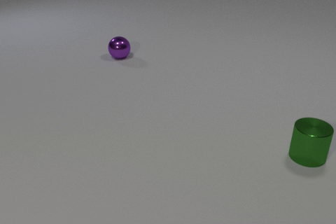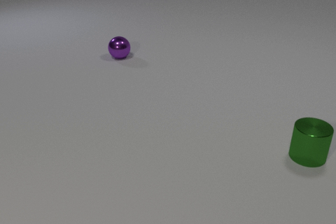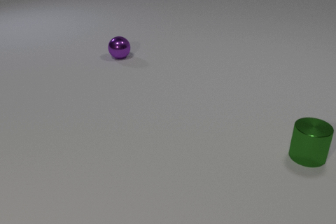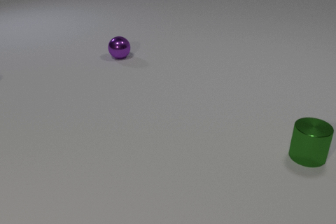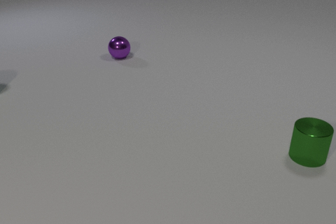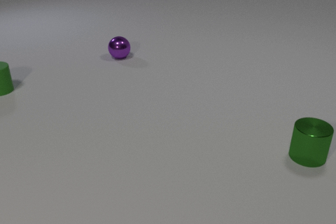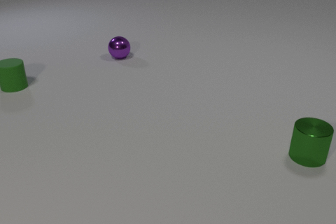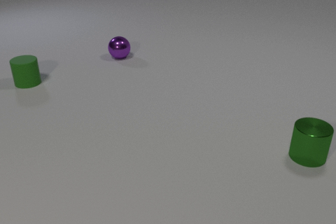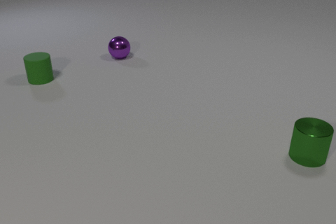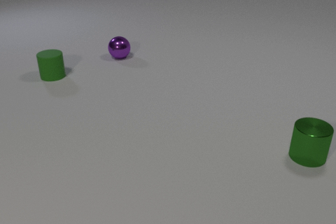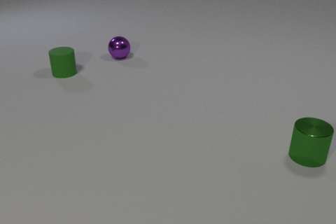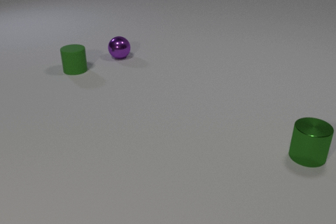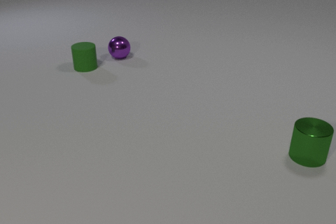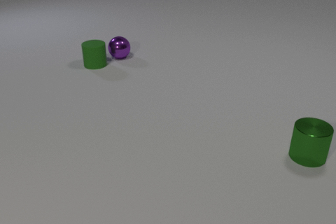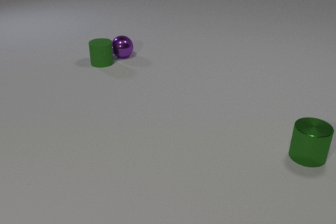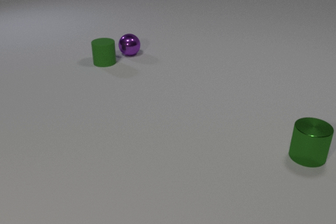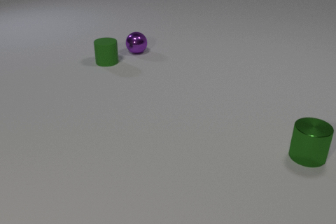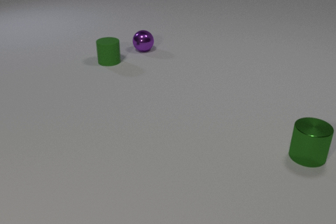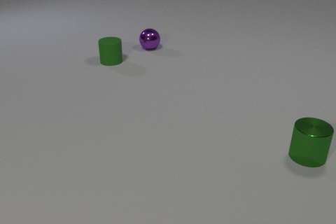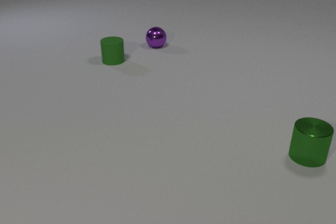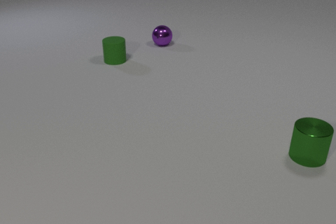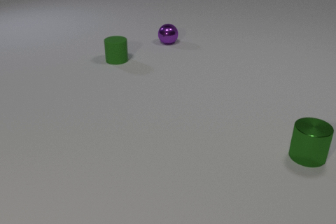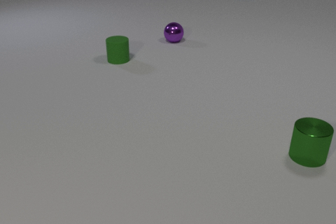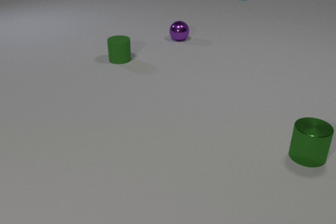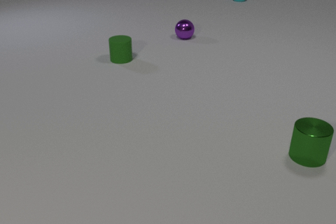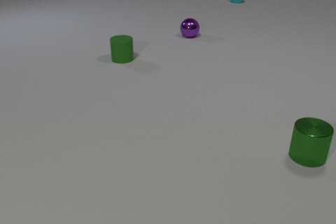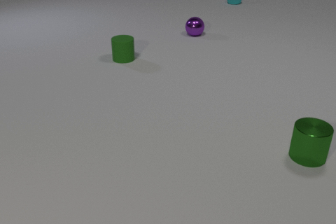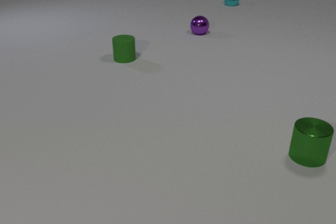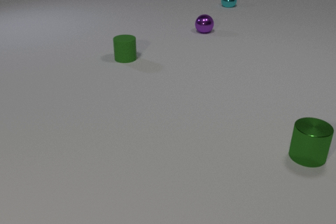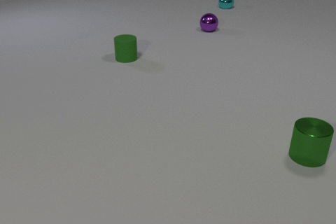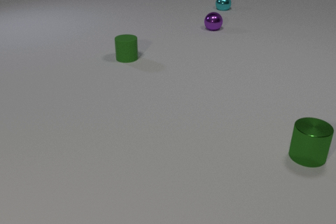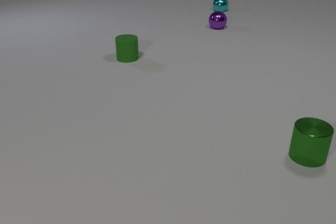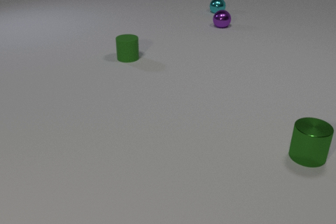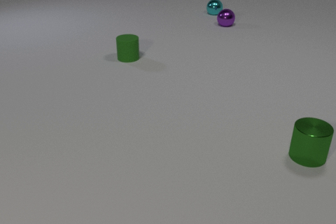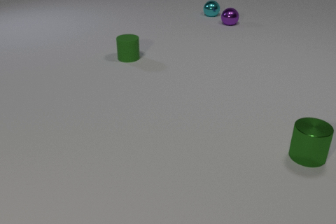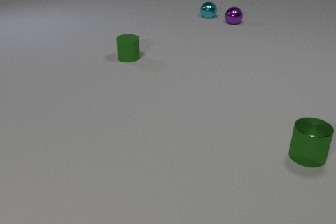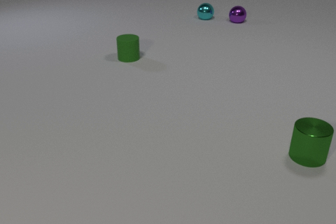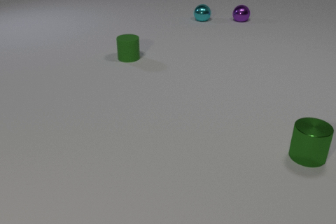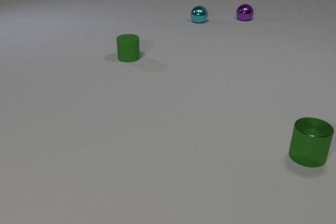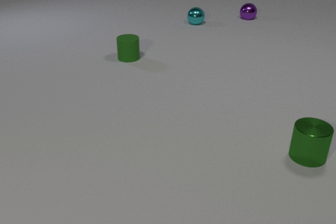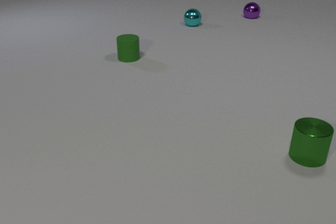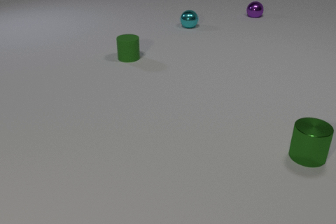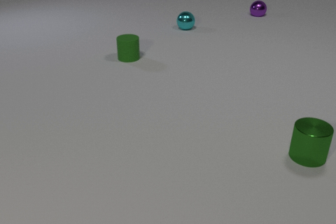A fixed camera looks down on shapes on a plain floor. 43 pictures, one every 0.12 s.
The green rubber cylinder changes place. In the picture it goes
to the right.
0.00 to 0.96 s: The green rubber cylinder comes in at the left edge, slides to the right.
0.96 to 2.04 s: The green rubber cylinder slides to the right and away from the camera. The purple metal sphere rolls to the right and away from the camera. The green rubber cylinder and the purple metal sphere collide.
2.04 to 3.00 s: The green rubber cylinder slides to the right. The purple metal sphere rolls to the right and away from the camera. The cyan metal sphere comes in at the top edge, rolls toward the camera and to the left.
3.00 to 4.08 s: The green rubber cylinder slides to the right. The purple metal sphere rolls away from the camera and to the right. The cyan metal sphere rolls toward the camera and to the left.
4.08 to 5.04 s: The purple metal sphere rolls away from the camera and to the right. The cyan metal sphere rolls toward the camera and to the left.
How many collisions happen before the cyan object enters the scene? 1.
What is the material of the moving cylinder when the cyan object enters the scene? rubber.
How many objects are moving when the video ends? 2.
